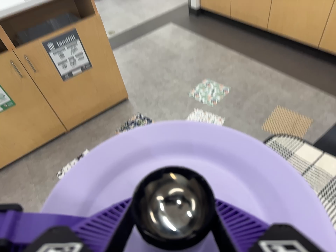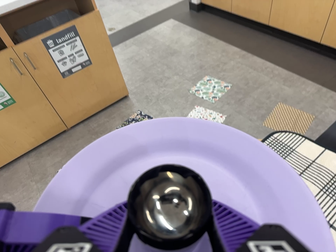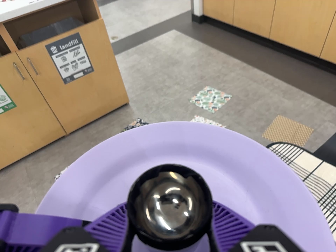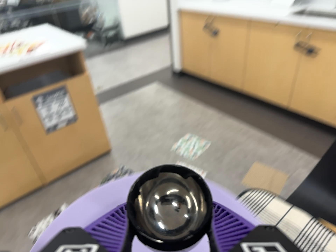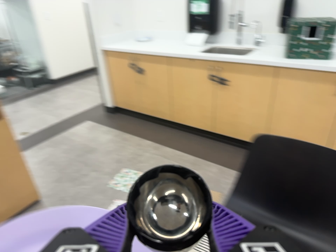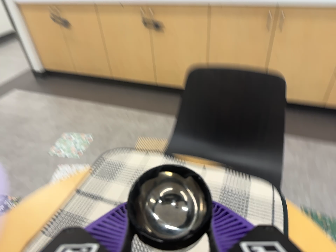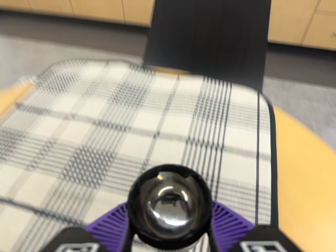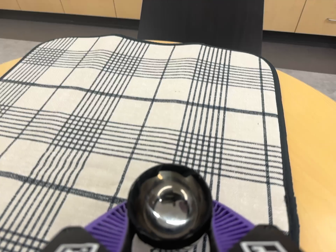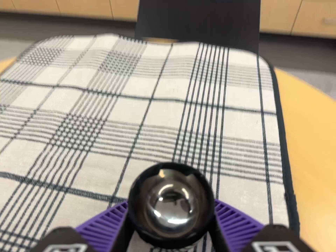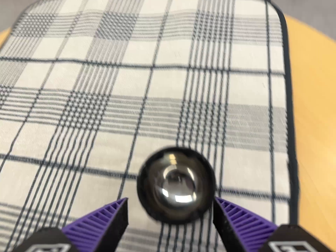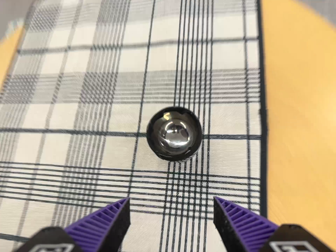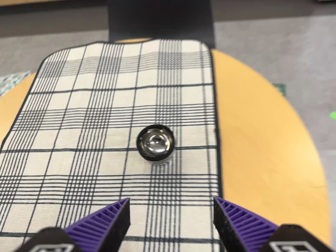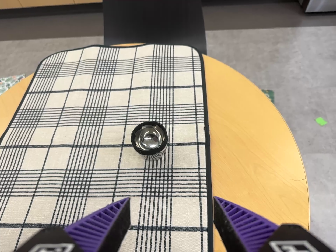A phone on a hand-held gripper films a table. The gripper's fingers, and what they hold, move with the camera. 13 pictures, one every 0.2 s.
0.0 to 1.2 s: The camera pans to its right by about 35 degrees. It travels toward the bottom of its view, to its right and forward, about 28 cm, so close, fixed things drift upward. It rolls about its line of sight by about 15 degrees, and the scene rotates counterclockwise.
1.2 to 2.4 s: The camera travels backward and toward the bottom of its view, about 26 cm, so what stands in front gets smaller. It rolls about its line of sight by about 15 degrees, and the scene rotates counterclockwise.
The film runs forward here.
